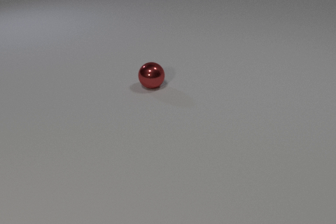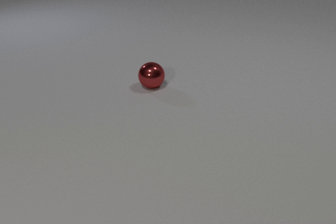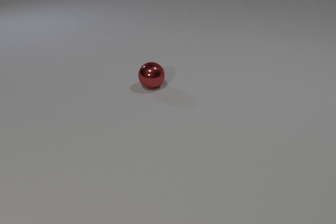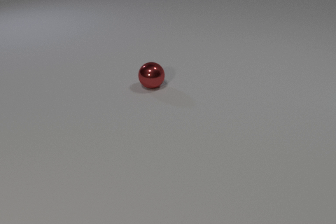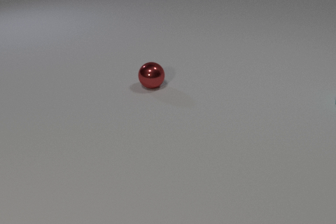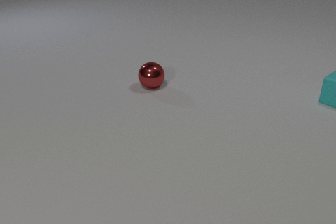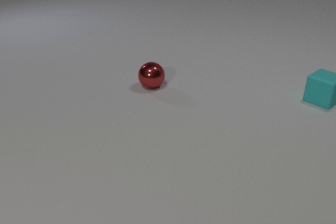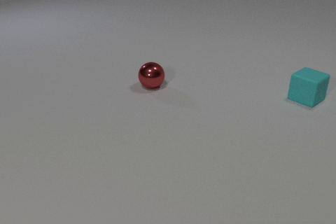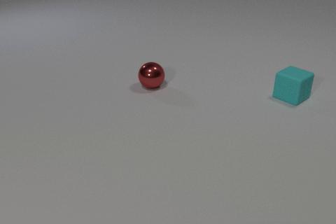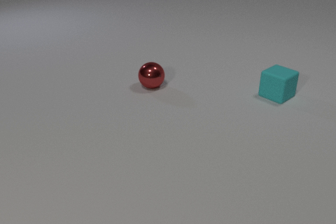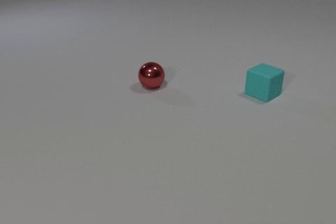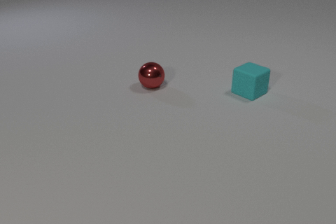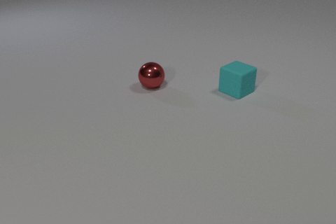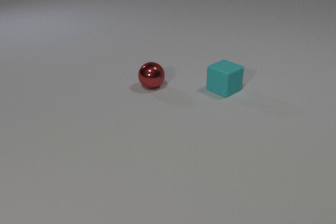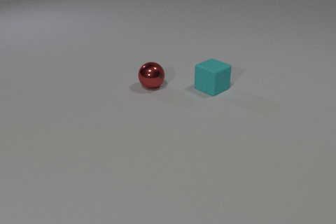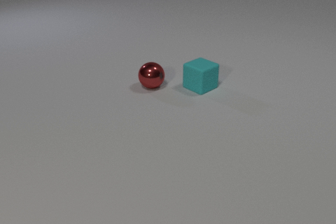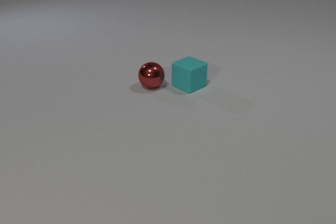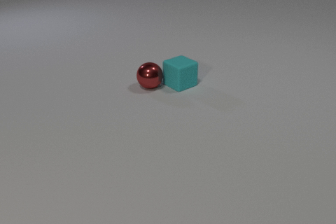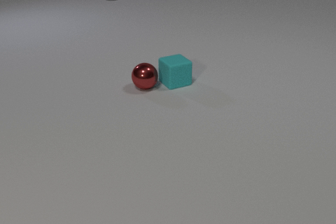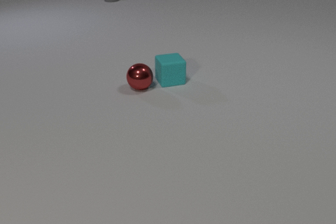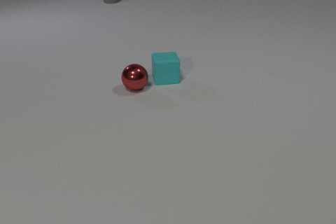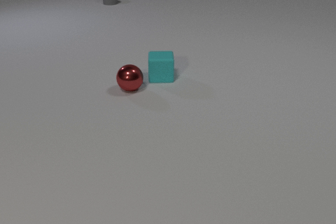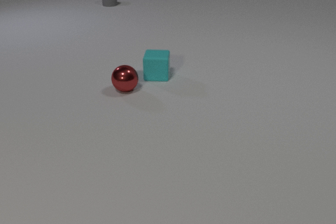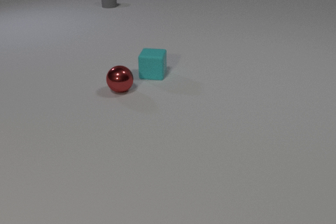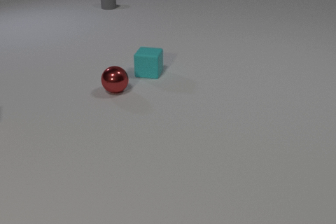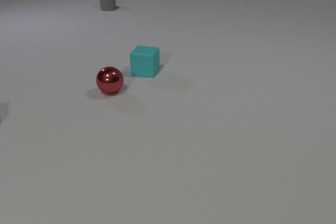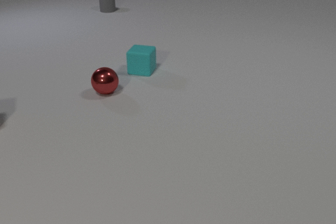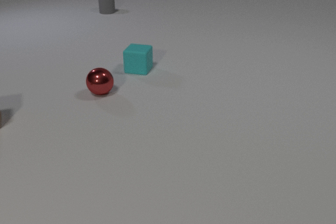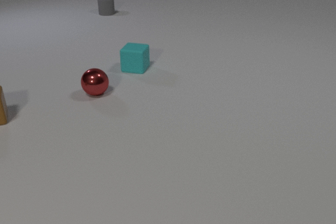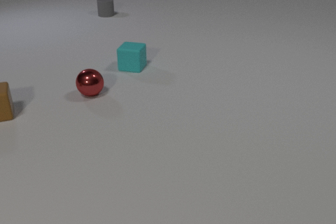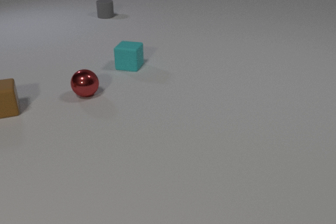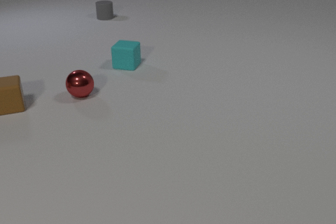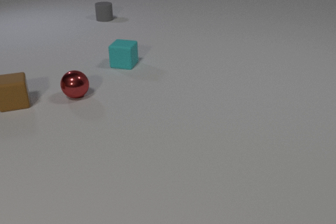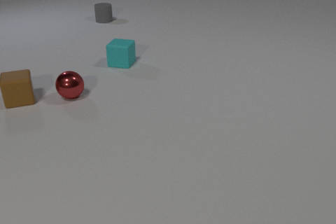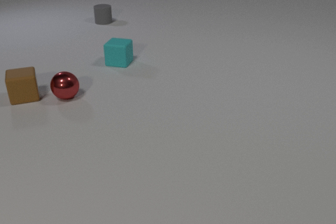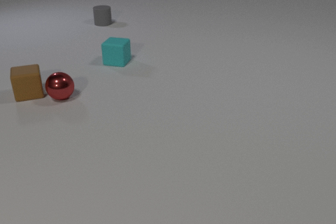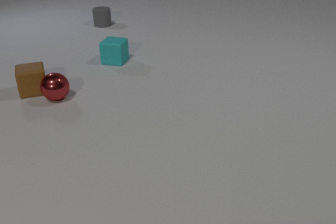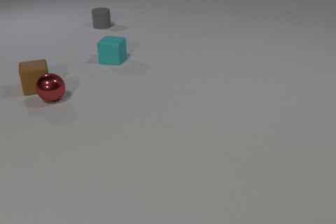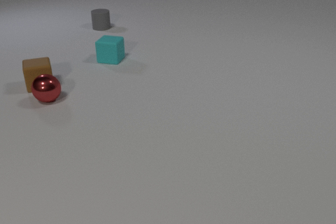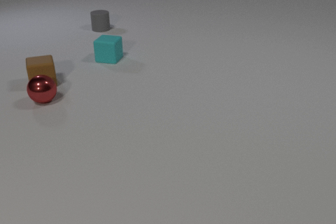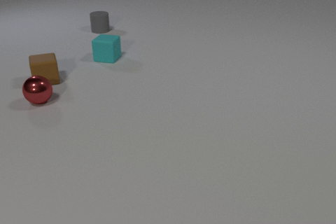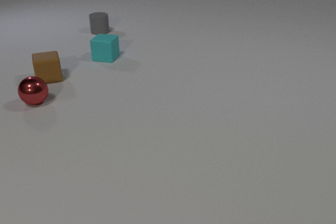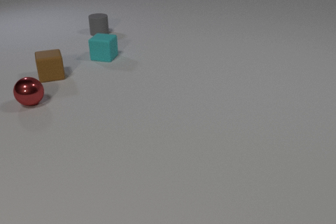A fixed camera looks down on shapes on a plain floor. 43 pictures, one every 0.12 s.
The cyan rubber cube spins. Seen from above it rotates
clockwise.
The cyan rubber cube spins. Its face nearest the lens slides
to the left.
0.00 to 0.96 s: The cyan rubber cube comes in at the right edge, slides to the left.
0.96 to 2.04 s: The cyan rubber cube slides to the left. The gray rubber cylinder comes in at the top edge, slides toward the camera. The cyan rubber cube and the red metal sphere collide.
2.04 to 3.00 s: The cyan rubber cube slides to the left and away from the camera, spins so that its near face slides to the left, clockwise seen from above. The red metal sphere rolls to the left. The gray rubber cylinder slides toward the camera.
3.00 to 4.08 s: The cyan rubber cube slides away from the camera and to the left. The red metal sphere rolls to the left. The gray rubber cylinder slides toward the camera. The brown rubber cube comes in at the left edge, slides away from the camera and to the right.
4.08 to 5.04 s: The cyan rubber cube slides away from the camera and to the left. The red metal sphere rolls to the left. The gray rubber cylinder slides toward the camera. The brown rubber cube slides away from the camera and to the right. The red metal sphere and the brown rubber cube collide.
How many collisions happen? 2.
What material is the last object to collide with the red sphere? rubber.
What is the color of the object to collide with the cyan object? red.
